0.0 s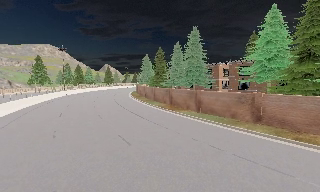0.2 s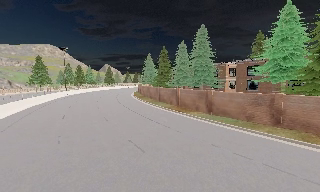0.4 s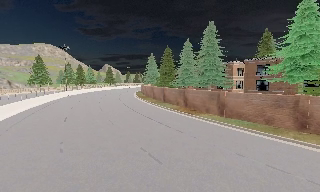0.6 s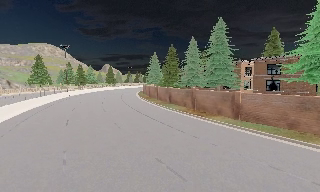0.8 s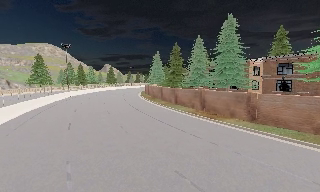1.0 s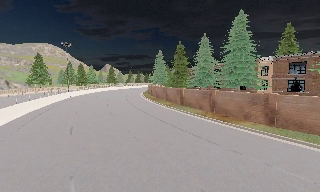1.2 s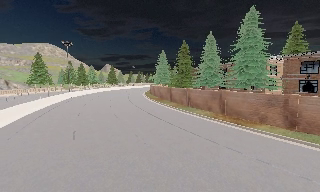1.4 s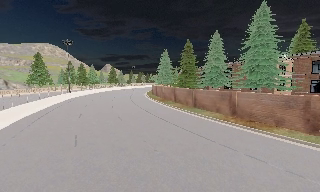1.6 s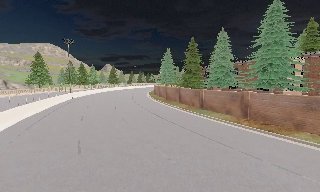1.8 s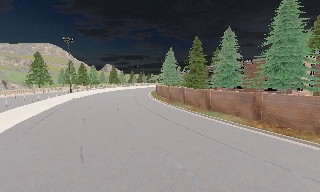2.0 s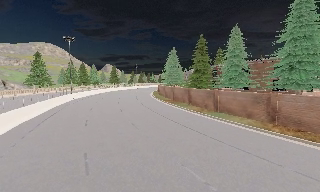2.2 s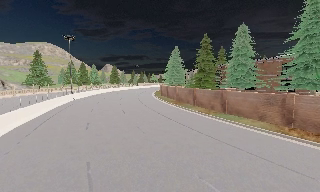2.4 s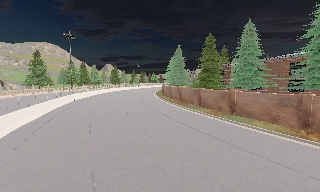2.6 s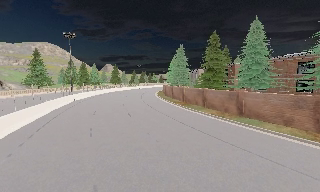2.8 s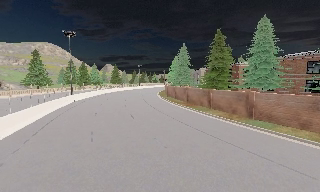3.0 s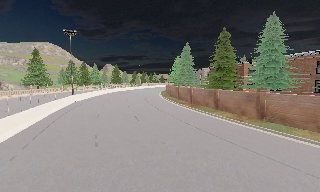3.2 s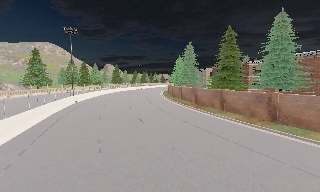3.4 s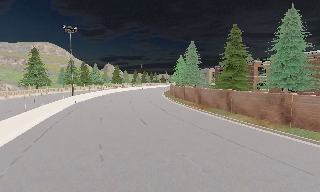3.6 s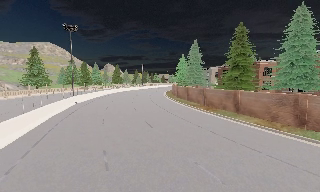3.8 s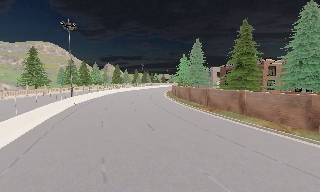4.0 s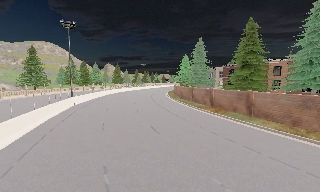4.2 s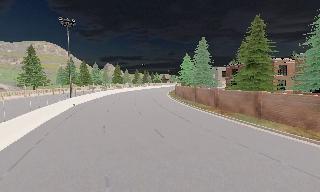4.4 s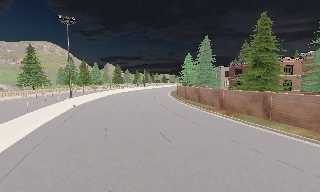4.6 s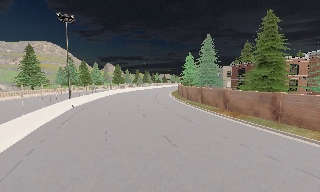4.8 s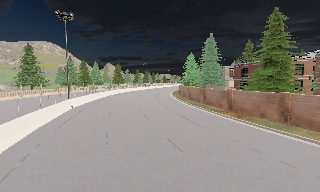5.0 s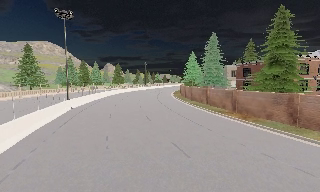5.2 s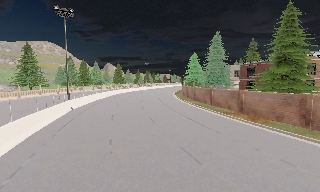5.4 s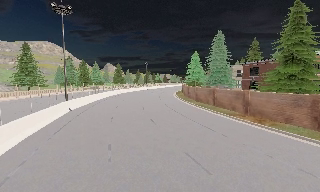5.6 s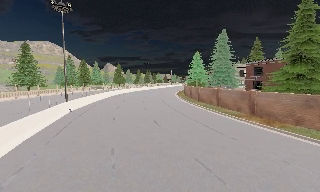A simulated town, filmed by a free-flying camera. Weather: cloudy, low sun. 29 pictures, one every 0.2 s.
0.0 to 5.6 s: The camera travels forward and to its left, about 25 m, so what stands in front looms larger. It loses speed.
The film runs forward here.
